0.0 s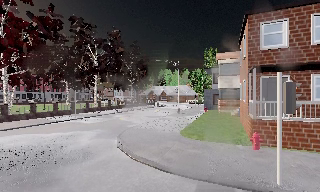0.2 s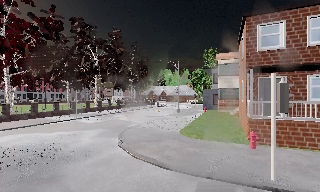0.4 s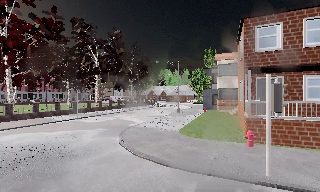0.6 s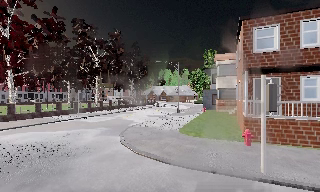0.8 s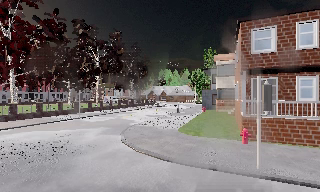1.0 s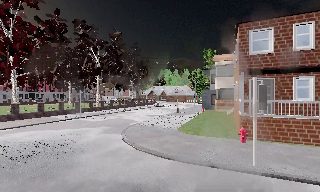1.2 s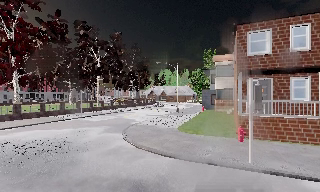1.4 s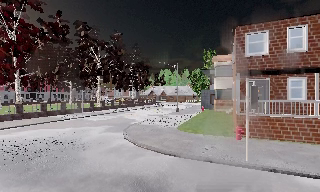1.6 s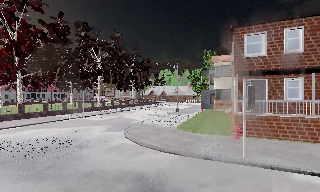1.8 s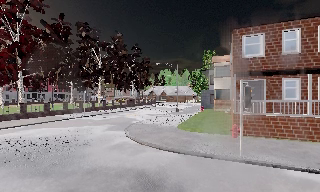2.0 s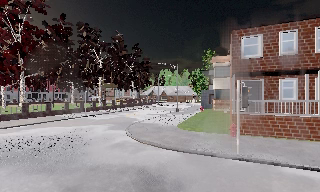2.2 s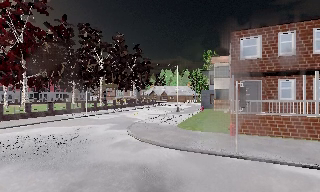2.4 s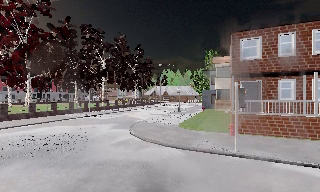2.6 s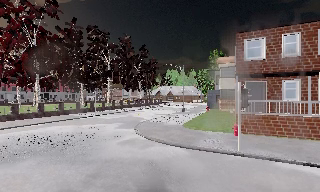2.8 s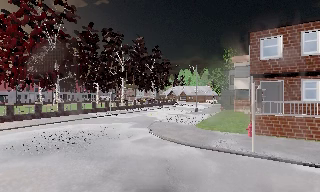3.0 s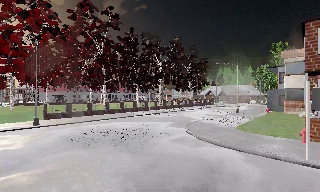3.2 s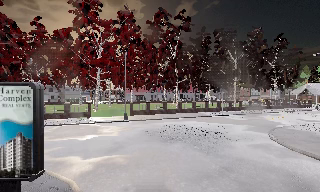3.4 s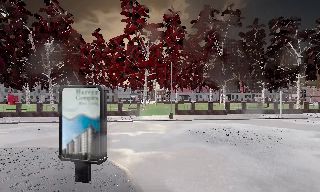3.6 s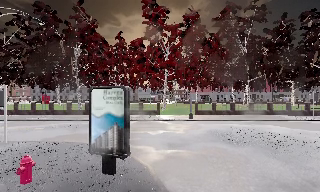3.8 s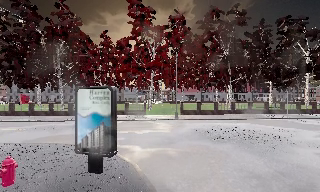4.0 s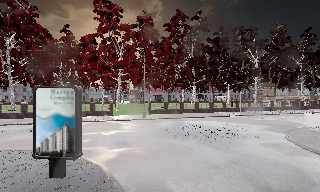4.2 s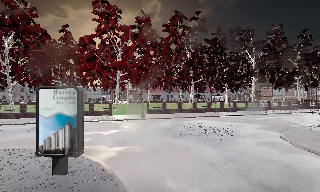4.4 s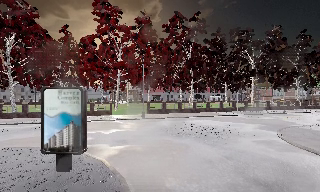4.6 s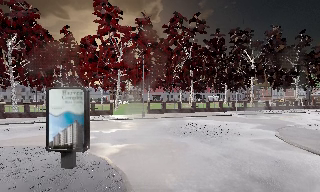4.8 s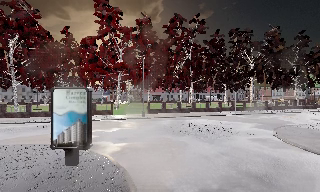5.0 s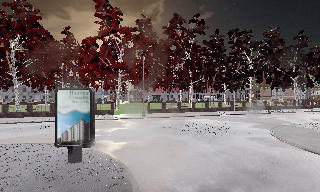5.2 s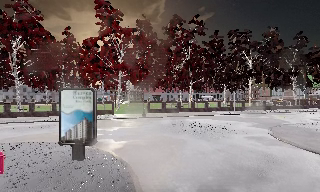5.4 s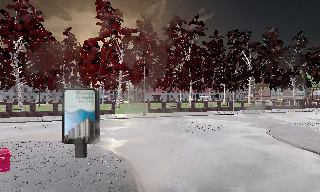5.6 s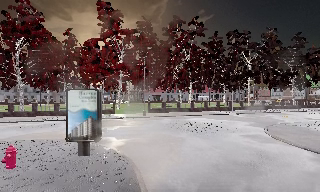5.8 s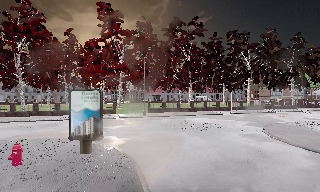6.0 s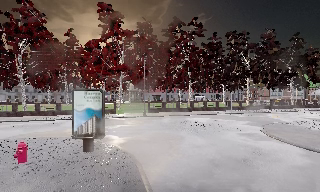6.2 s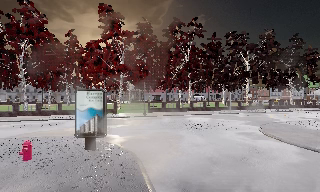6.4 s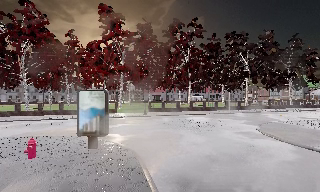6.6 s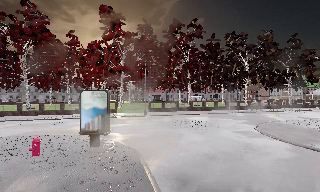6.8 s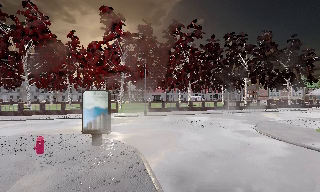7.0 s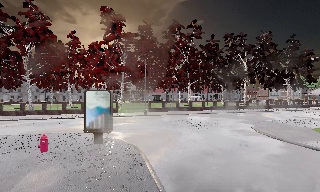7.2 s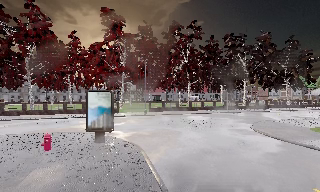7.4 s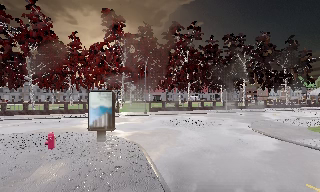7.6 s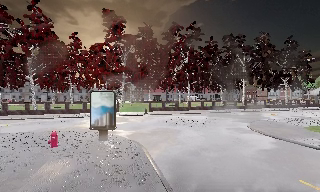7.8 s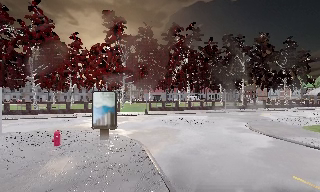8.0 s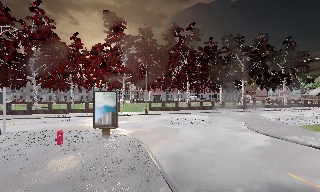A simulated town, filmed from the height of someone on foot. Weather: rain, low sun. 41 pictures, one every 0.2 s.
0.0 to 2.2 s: The camera travels backward, about 2.5 m, so what stands in front gets smaller.
2.2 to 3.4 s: The camera pans to its left, which is counterclockwise from overhead, by about 60 degrees. It travels backward, about 1.5 m.
3.4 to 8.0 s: The camera travels backward, about 5 m, so what stands in front gets smaller.
The film runs backward here.
